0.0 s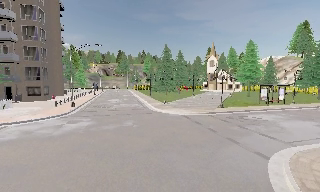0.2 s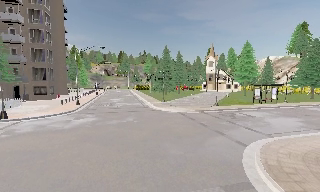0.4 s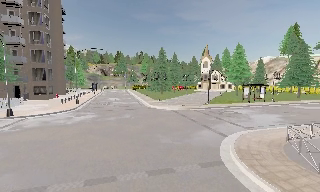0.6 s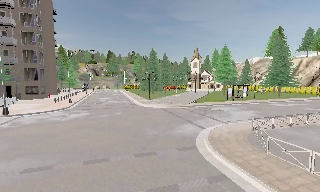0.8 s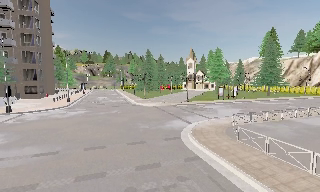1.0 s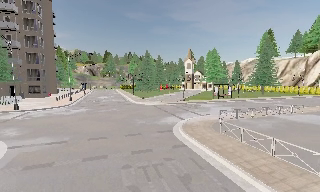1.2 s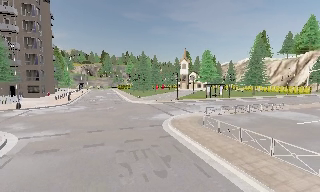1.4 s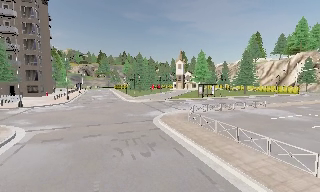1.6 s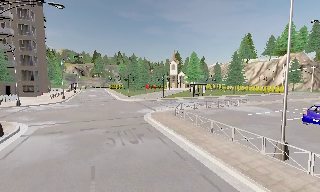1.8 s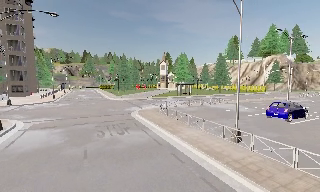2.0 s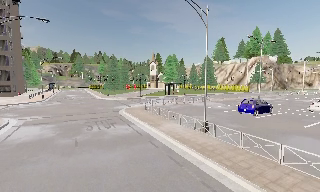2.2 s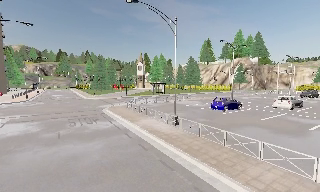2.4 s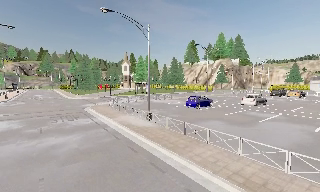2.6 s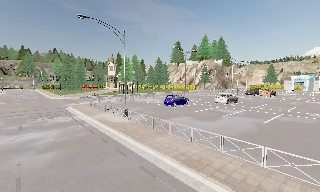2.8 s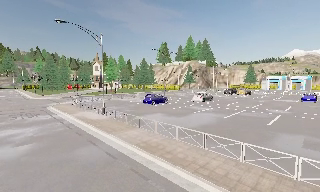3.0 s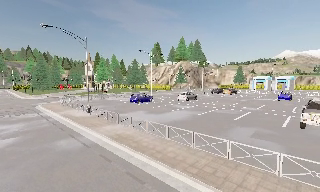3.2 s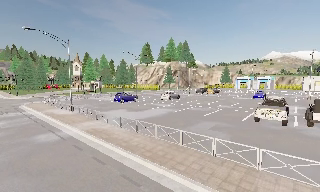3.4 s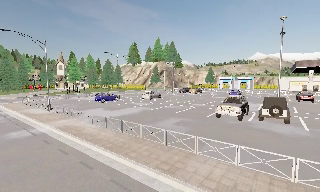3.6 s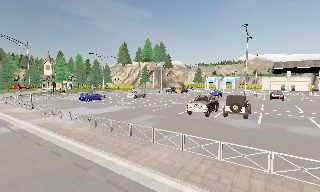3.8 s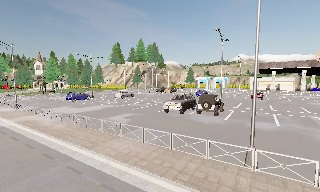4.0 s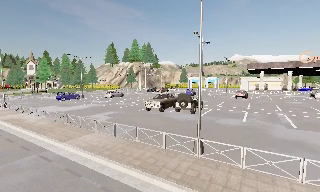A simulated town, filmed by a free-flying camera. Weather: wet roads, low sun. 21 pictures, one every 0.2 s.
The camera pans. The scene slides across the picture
to the left.
The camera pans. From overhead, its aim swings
clockwise.
0.0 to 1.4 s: The camera travels backward, about 10 m, so what stands in front gets smaller.
1.4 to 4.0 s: The scene slides to the left, as the camera pans about 40 degrees to its right. It travels backward and to its right, about 25 m.
The film runs forward here.
